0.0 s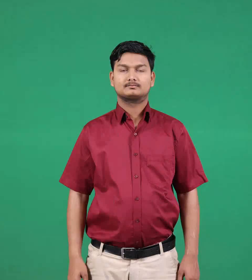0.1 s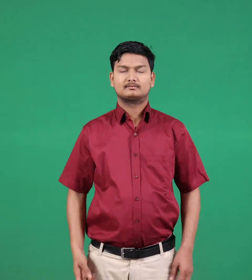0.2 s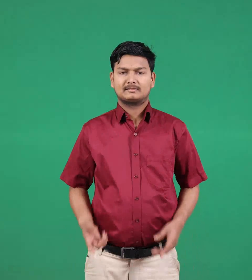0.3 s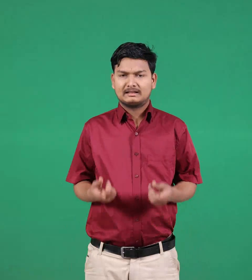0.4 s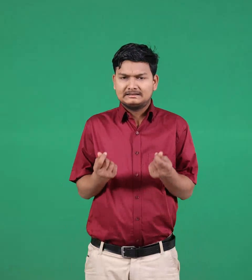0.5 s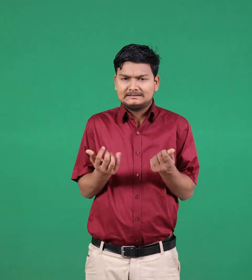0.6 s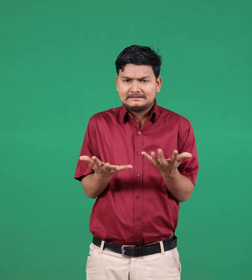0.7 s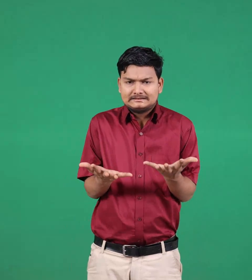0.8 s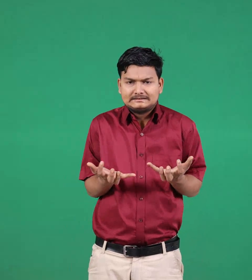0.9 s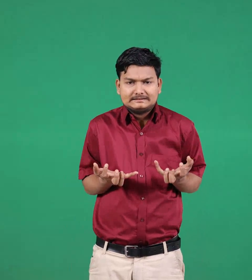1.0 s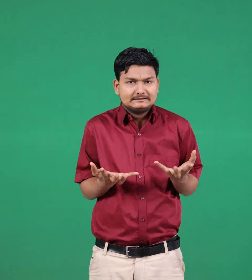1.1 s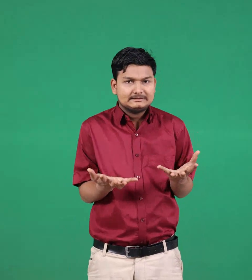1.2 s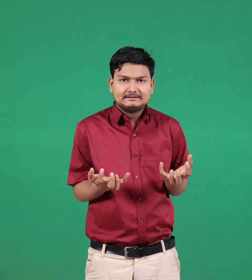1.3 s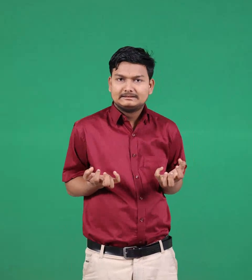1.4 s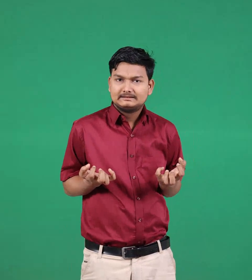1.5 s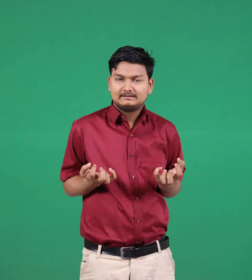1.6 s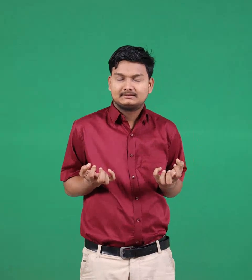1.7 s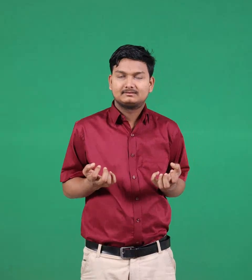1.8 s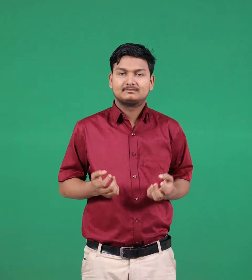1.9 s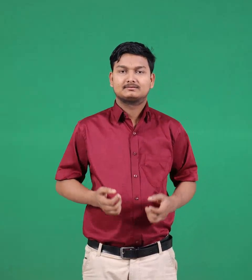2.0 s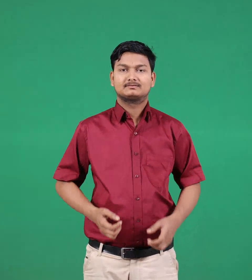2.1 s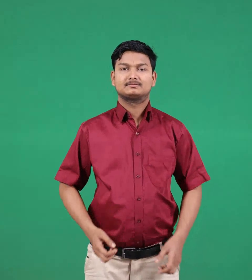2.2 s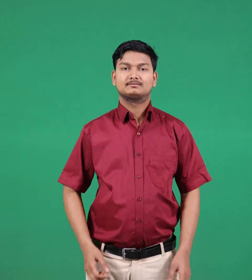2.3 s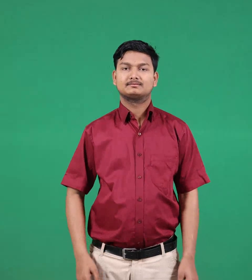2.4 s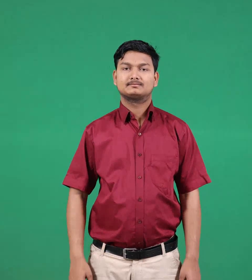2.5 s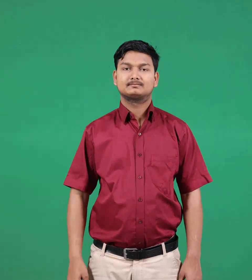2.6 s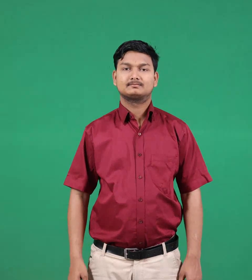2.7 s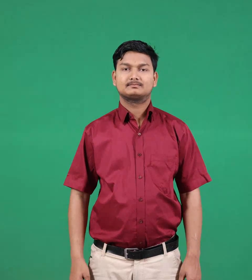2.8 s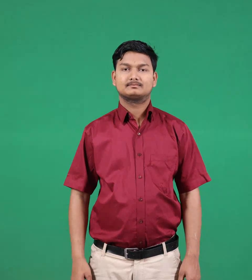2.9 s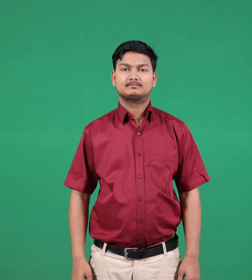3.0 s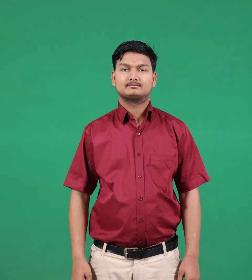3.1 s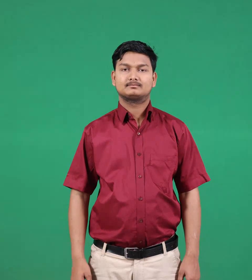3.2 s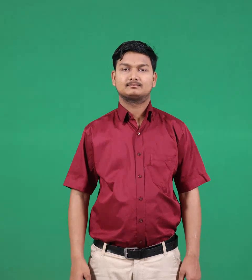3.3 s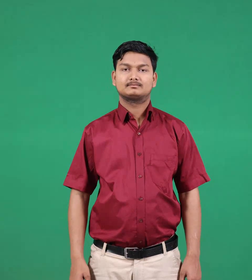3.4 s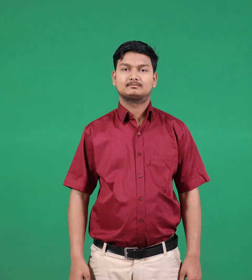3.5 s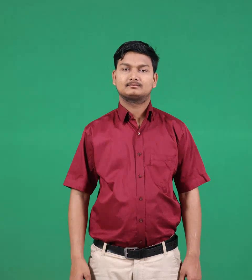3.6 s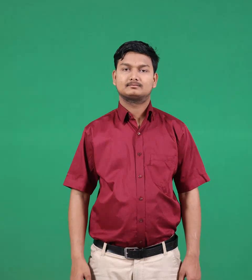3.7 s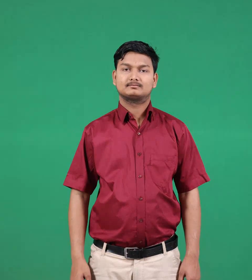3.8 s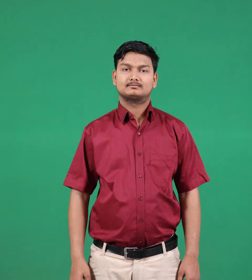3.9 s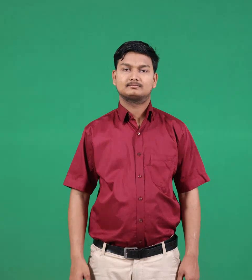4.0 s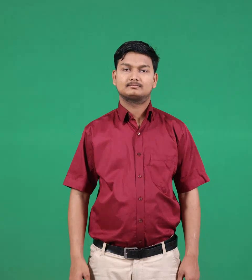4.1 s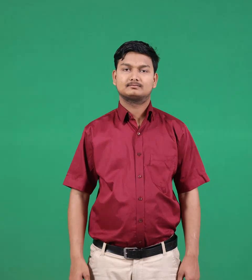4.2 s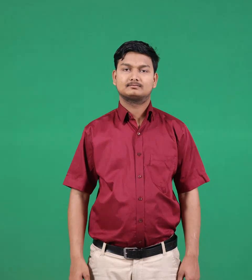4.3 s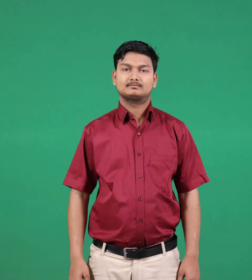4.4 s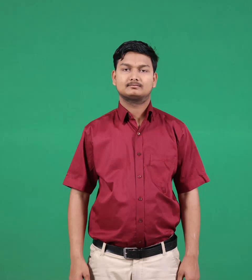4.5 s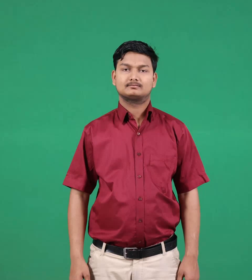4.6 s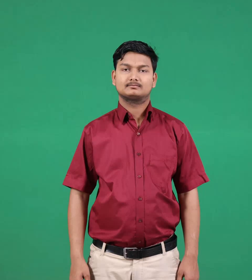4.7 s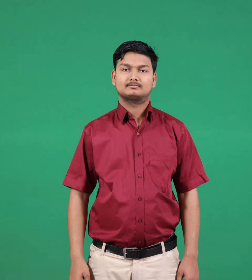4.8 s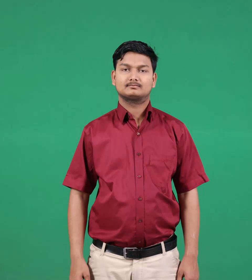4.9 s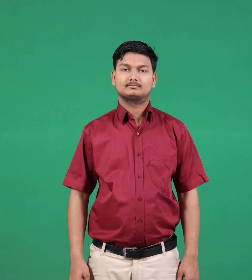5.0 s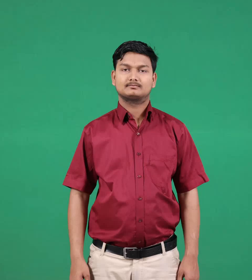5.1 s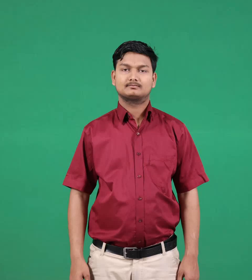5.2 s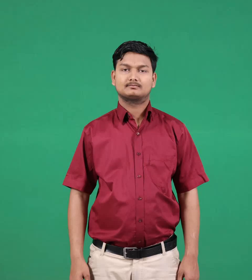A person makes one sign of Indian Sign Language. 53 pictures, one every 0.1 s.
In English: miser
